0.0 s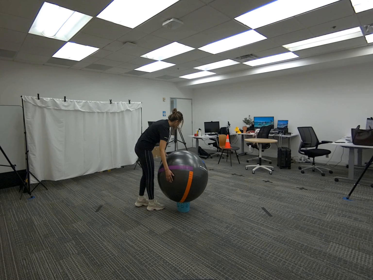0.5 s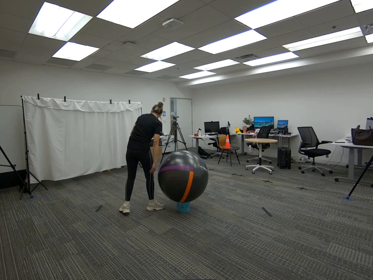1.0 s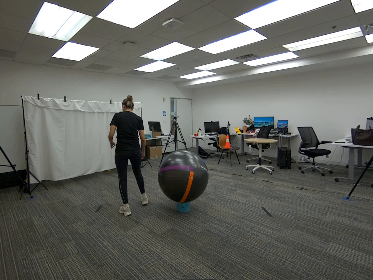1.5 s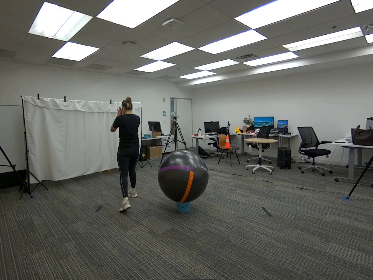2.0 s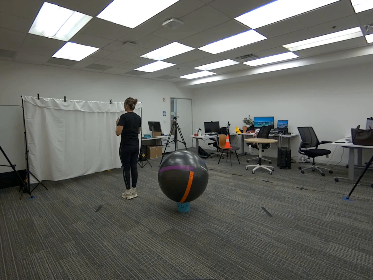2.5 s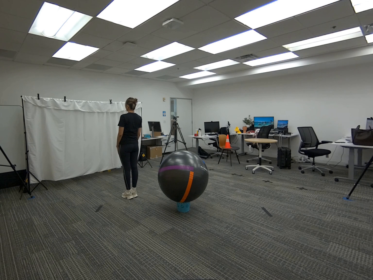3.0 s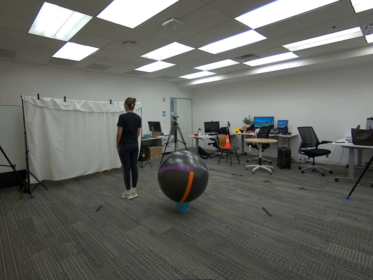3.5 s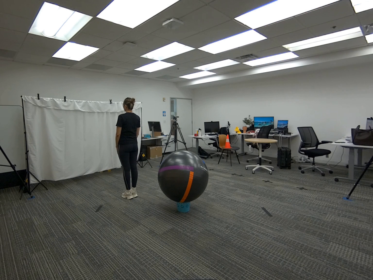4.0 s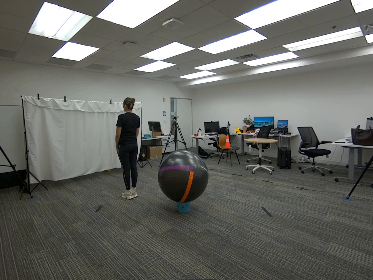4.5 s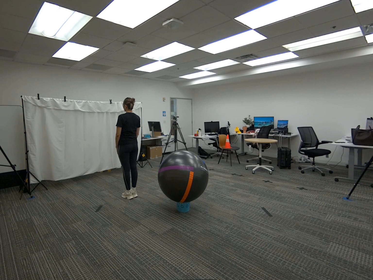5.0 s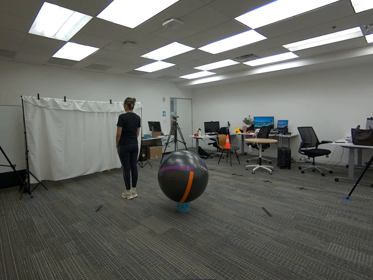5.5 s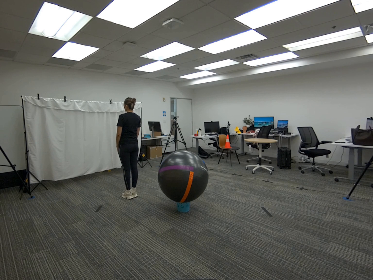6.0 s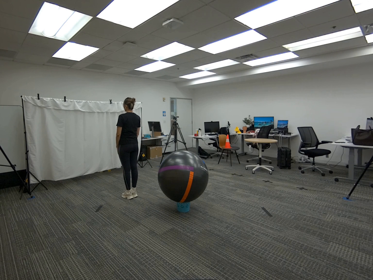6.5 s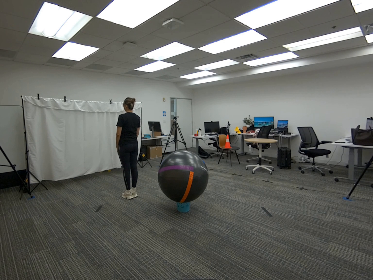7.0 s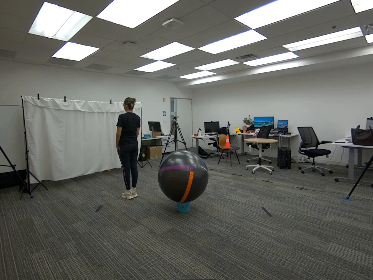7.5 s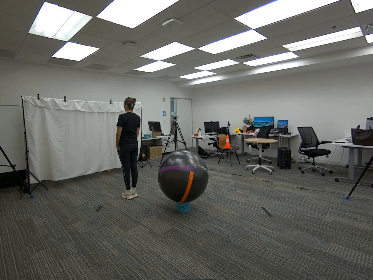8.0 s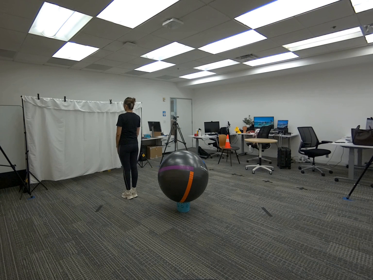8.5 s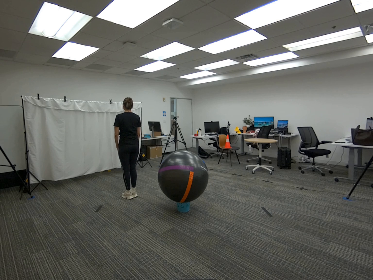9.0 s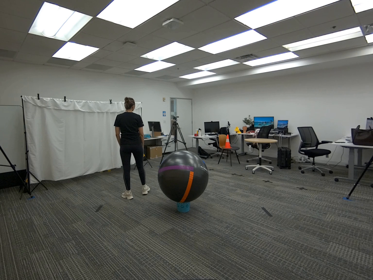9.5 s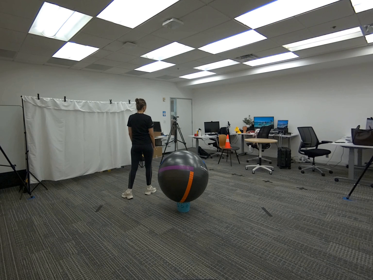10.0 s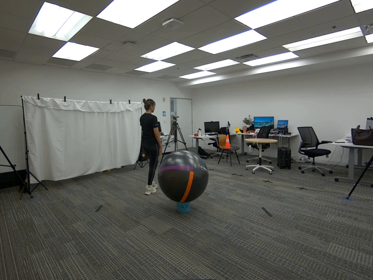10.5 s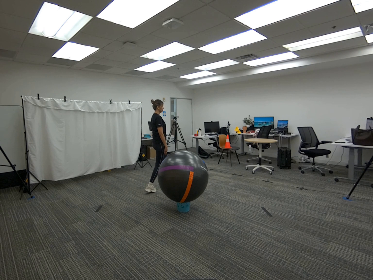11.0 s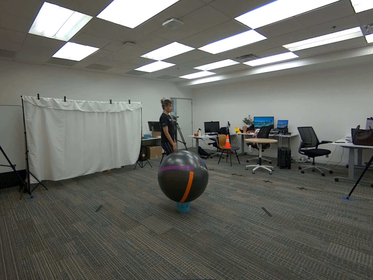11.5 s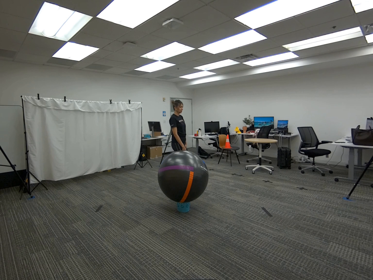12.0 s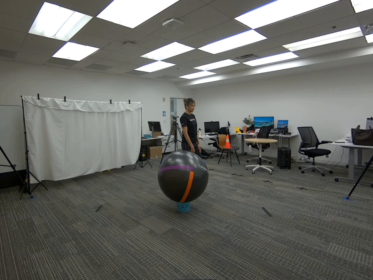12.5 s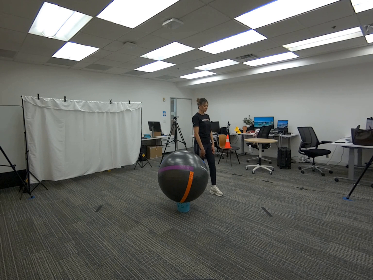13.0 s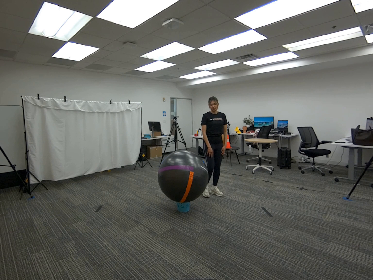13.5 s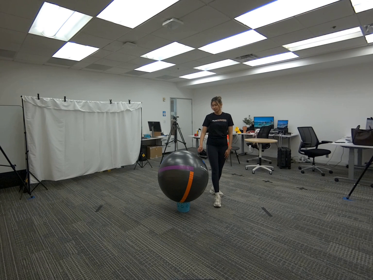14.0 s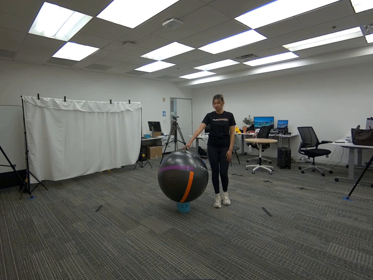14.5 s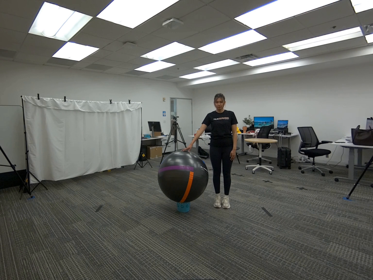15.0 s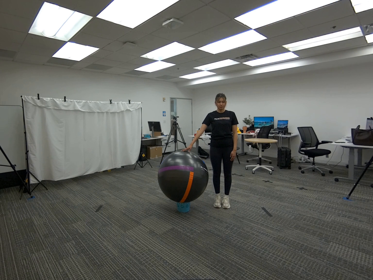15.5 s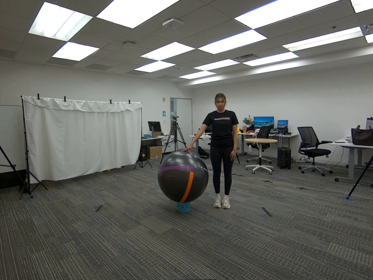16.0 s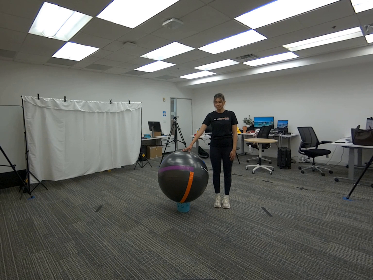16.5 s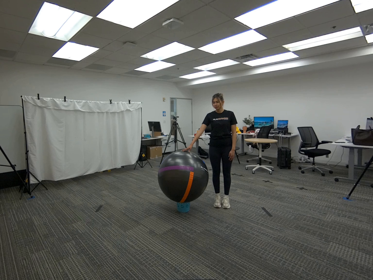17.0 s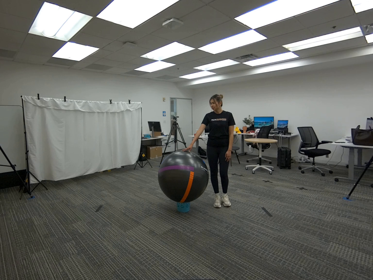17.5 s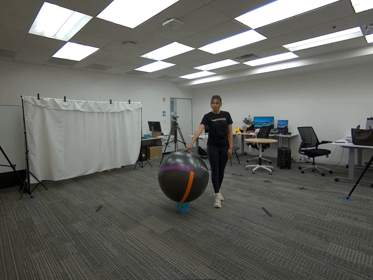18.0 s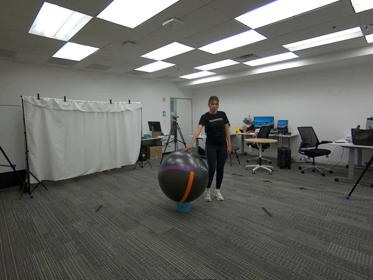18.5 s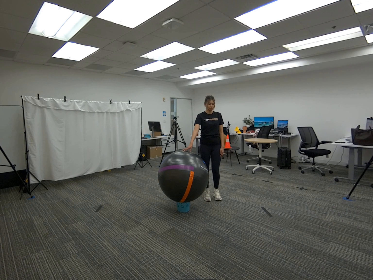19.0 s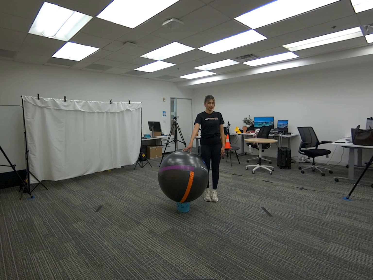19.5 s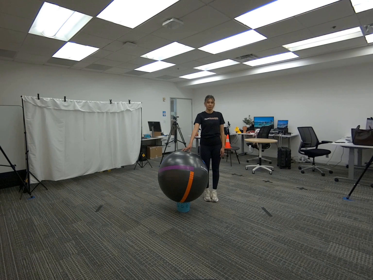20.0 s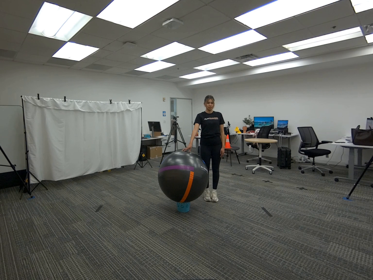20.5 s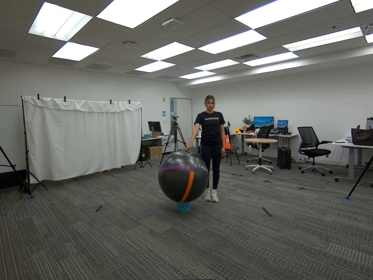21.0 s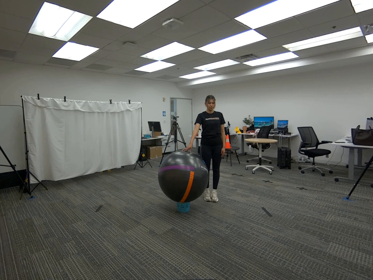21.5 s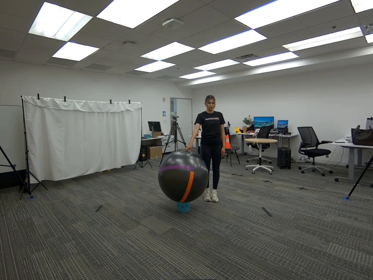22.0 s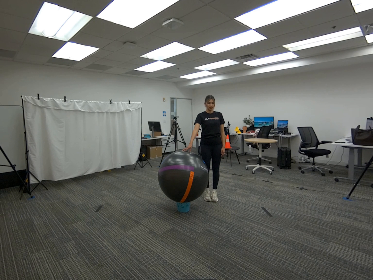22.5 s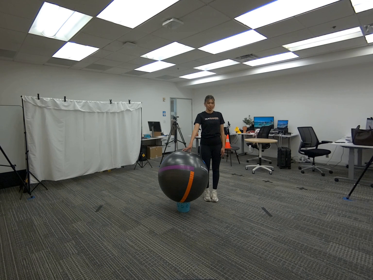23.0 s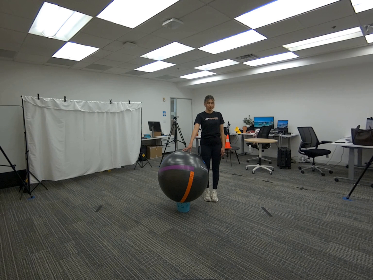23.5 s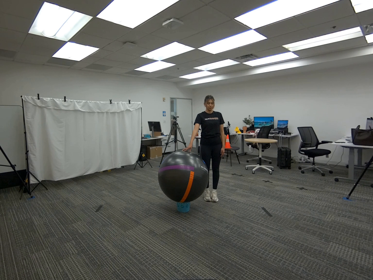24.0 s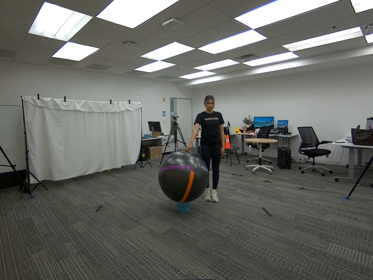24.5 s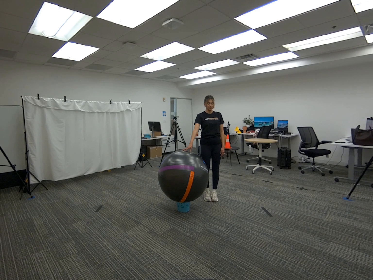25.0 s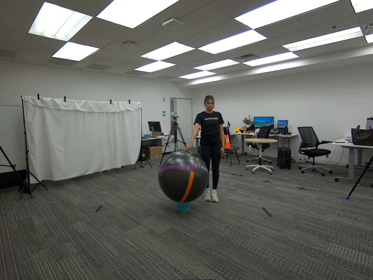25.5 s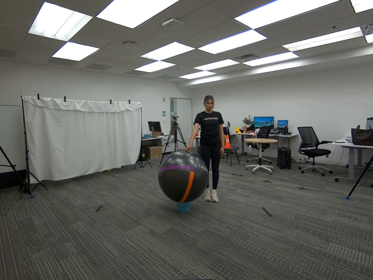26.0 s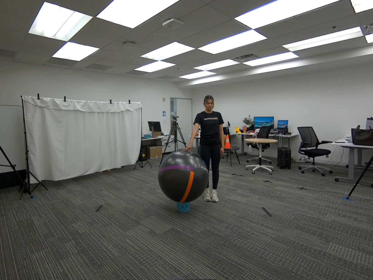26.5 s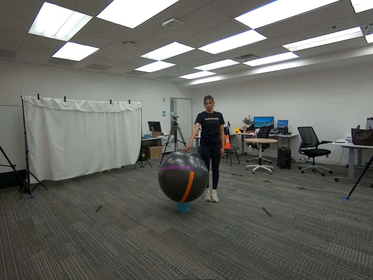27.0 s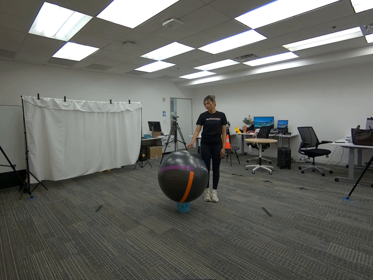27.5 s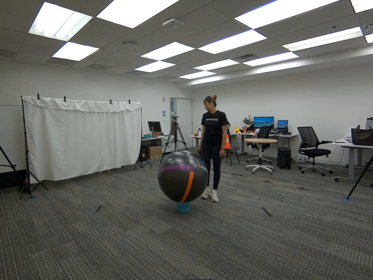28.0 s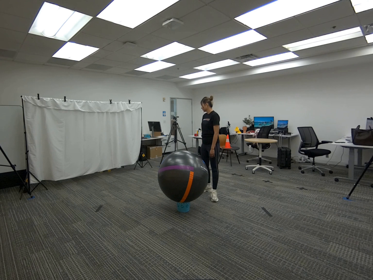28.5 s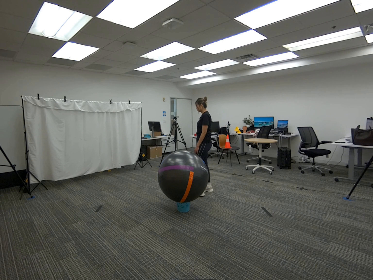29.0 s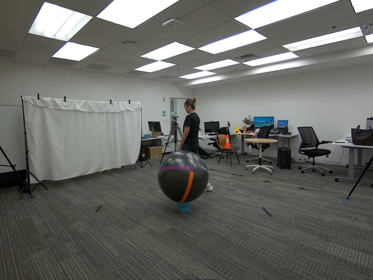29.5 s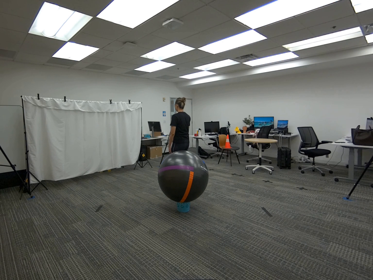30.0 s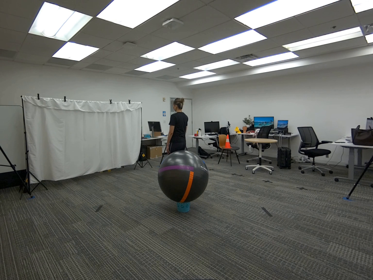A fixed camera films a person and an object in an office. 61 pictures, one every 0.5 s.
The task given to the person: Walk over to the yoga ball in the center of the bounding area and touch the yoga ball with your right hand.
